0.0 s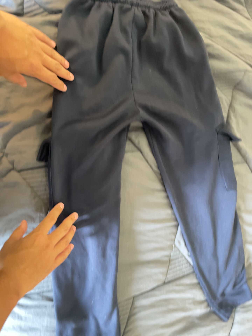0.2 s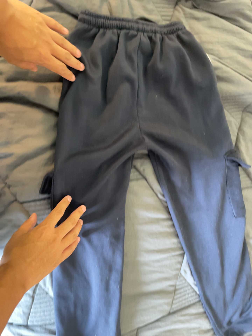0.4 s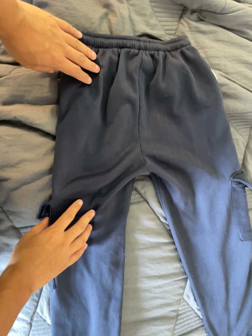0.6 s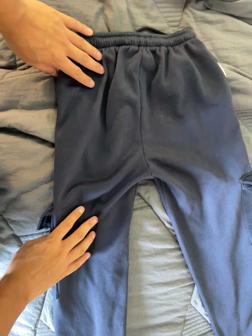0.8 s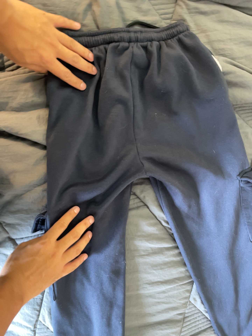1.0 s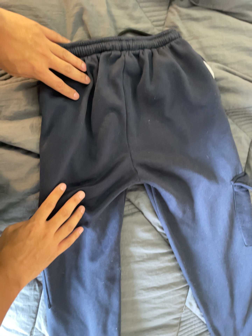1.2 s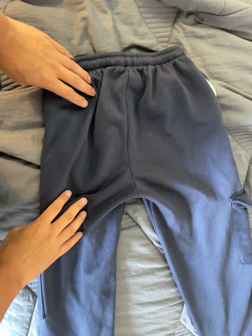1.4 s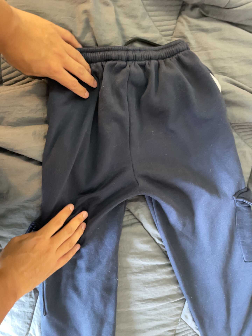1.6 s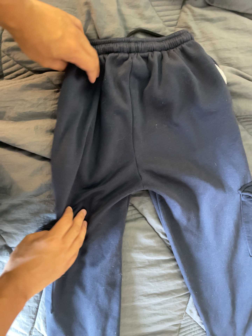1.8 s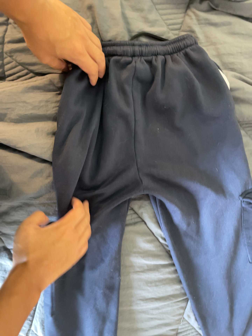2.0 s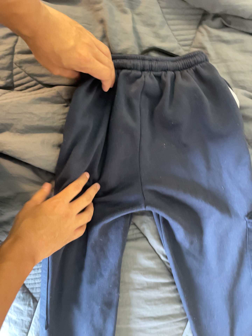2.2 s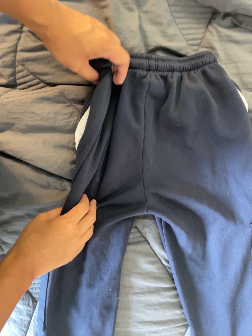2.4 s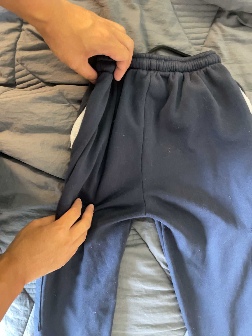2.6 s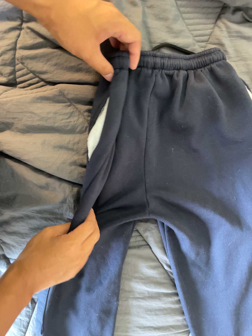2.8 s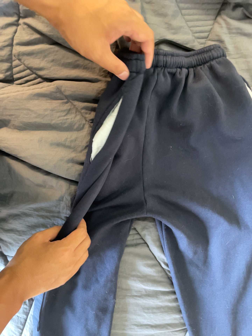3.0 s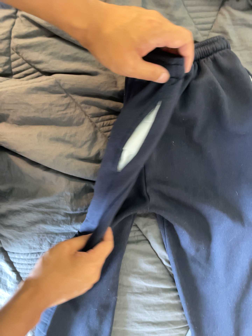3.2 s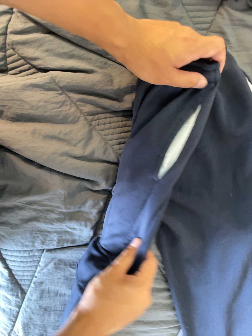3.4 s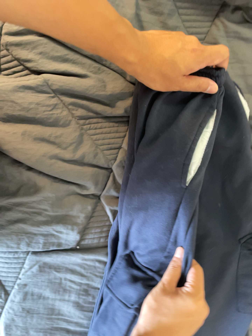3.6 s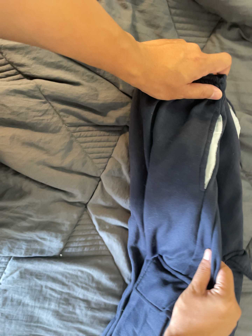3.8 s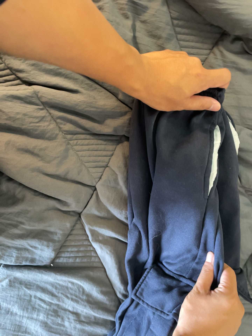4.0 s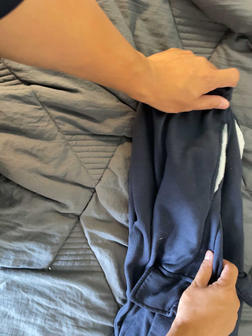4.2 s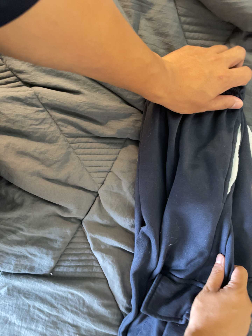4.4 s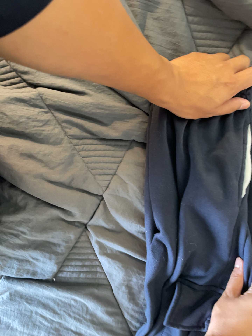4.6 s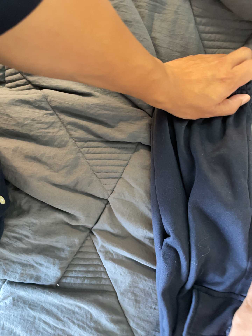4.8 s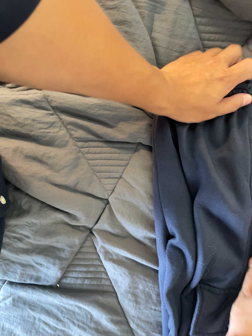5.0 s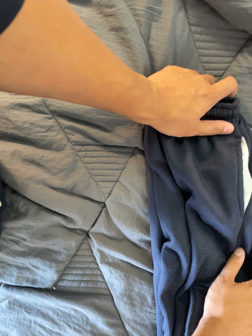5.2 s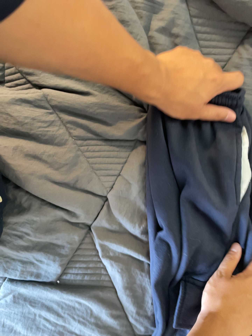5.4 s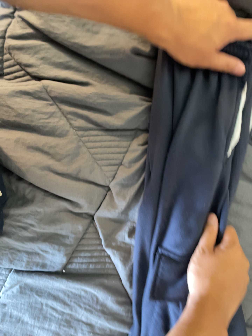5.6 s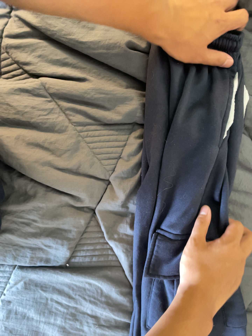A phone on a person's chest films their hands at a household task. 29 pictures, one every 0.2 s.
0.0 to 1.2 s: The camera travels toward the top of its view, about 24 cm, so close, fixed things drift downward.
1.2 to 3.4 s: The camera travels toward the top of its view, to its right and forward, about 12 cm. It rolls about its line of sight by about 10 degrees, and the scene rotates clockwise.
3.4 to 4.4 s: The camera travels to its right and forward, about 7 cm.
4.4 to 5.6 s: The camera shifts only a little, or ends up much as it began.
The film runs forward here.
